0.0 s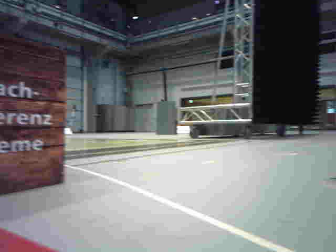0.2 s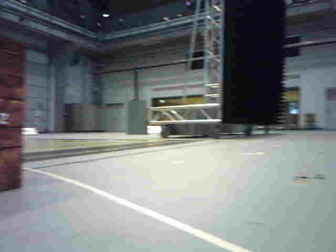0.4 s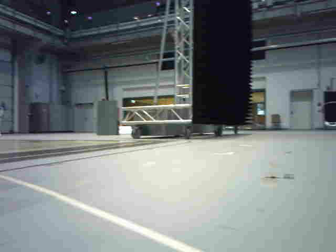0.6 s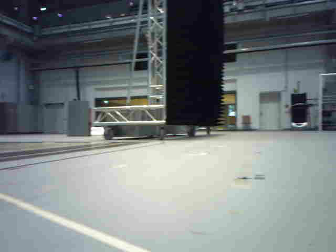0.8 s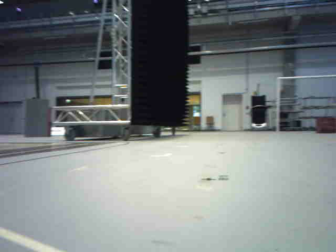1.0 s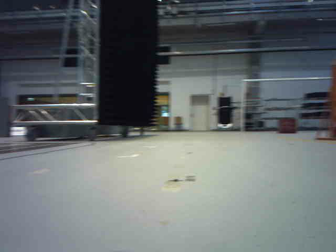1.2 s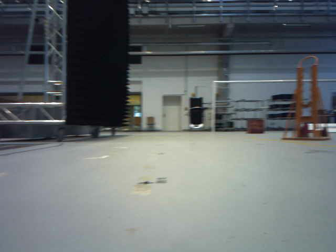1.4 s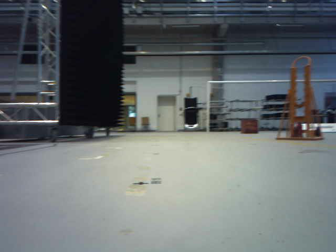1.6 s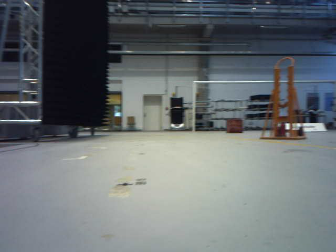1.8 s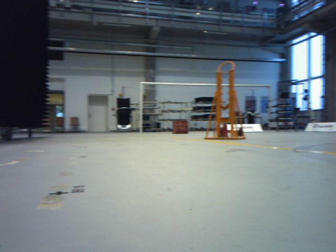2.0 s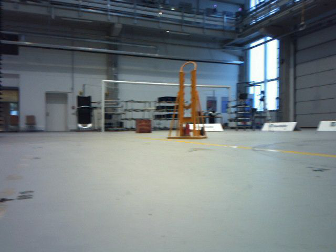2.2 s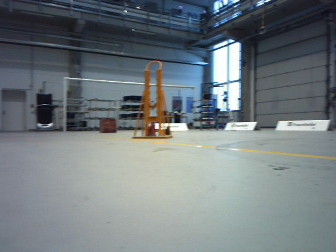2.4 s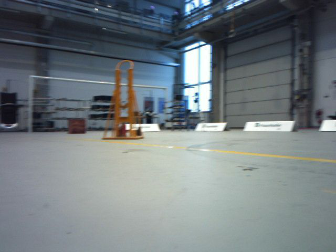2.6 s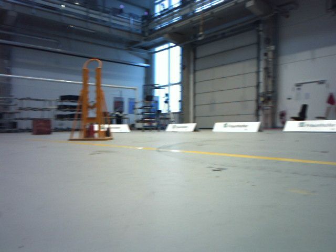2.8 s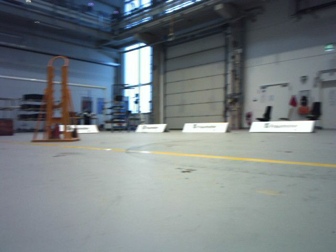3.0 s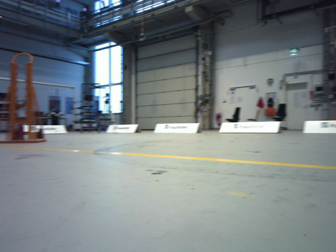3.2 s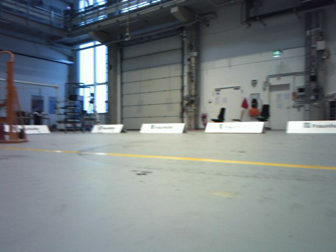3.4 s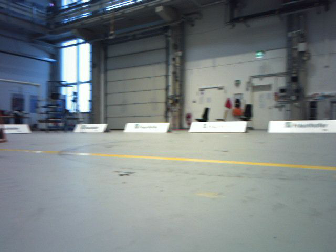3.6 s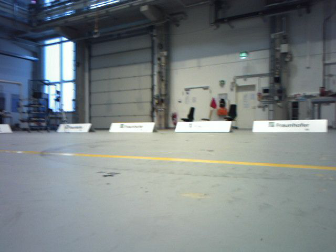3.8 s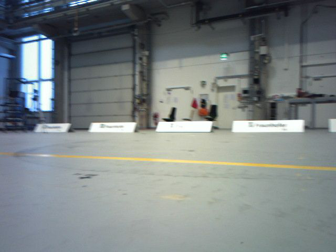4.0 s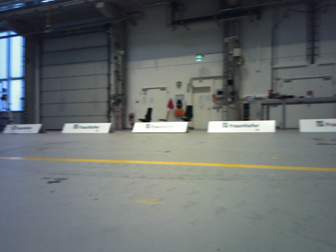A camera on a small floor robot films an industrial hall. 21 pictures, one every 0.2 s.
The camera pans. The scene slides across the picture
to the left.
The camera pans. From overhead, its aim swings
clockwise.
0.0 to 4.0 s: The scene slides to the left, as the camera pans about 110 degrees to its right. It travels forward, about 0.6 m.
The film runs forward here.
